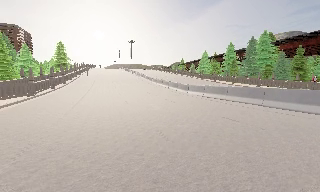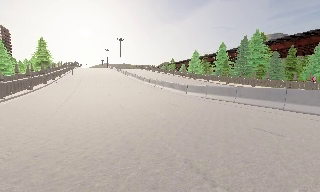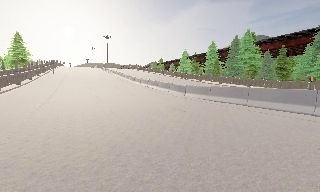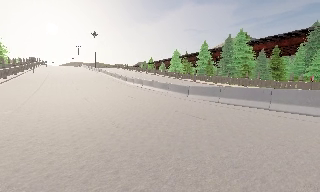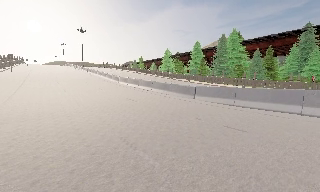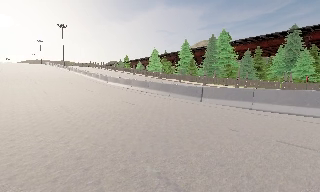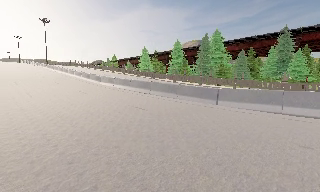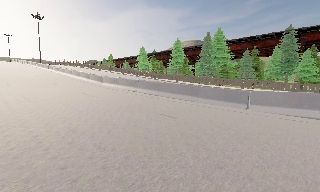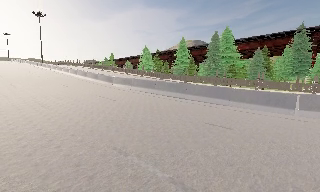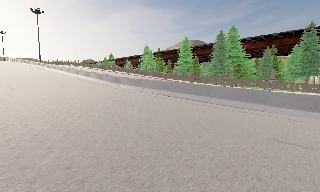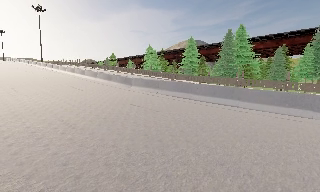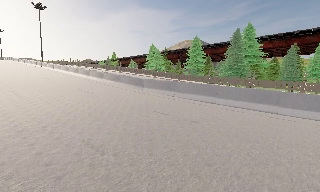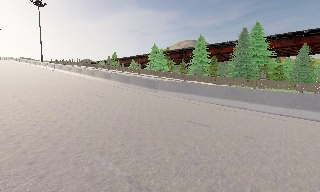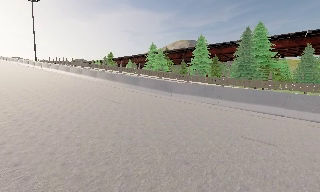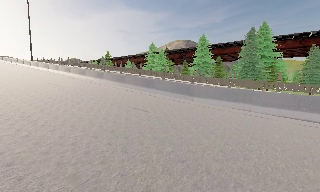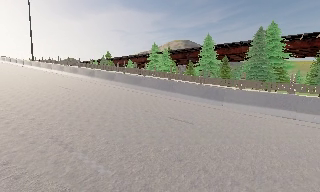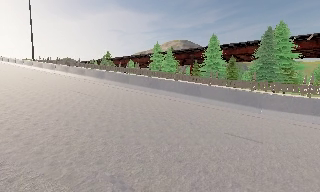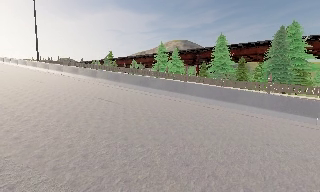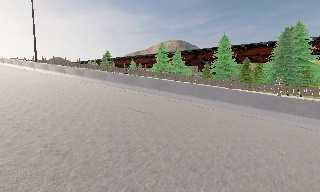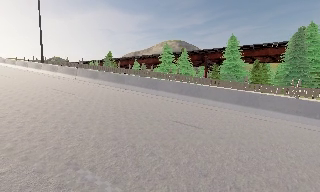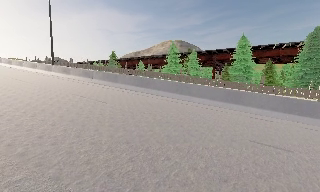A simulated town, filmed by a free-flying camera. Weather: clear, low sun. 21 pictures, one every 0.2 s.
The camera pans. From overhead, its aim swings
clockwise.
0.0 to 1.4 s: The camera pans to its right, which is clockwise from overhead, by about 30 degrees. It travels forward and to its left, about 15 m, so what stands in front looms larger.
1.4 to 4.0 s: The camera pans to its right, which is clockwise from overhead, by about 10 degrees. It travels to its left and forward, about 25 m, so close, fixed things drift to the right.
The film runs backward here.
